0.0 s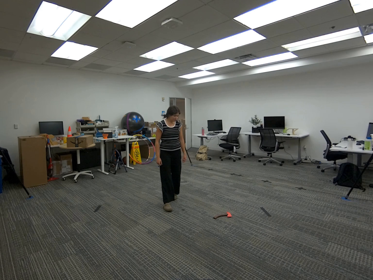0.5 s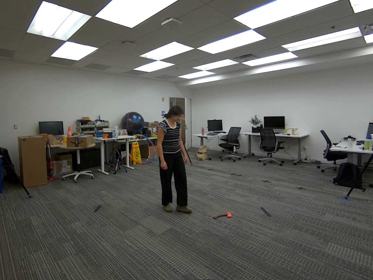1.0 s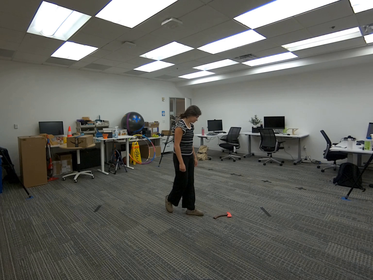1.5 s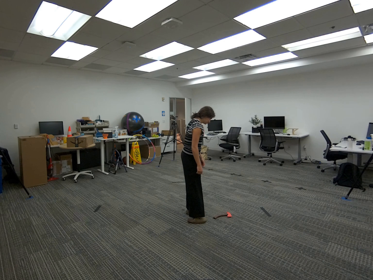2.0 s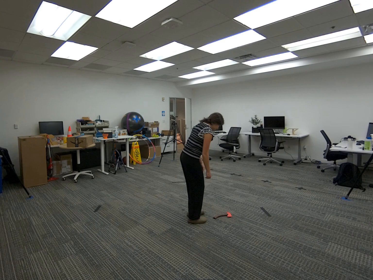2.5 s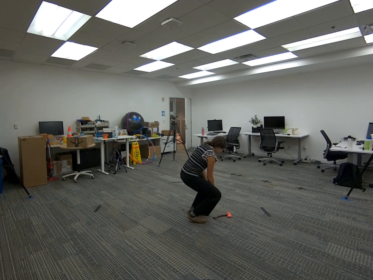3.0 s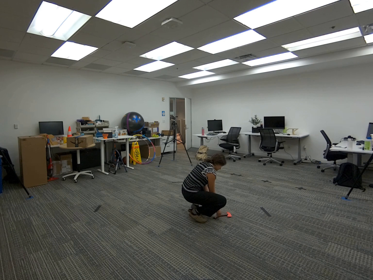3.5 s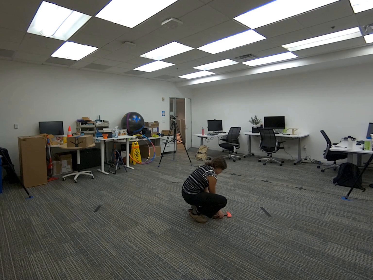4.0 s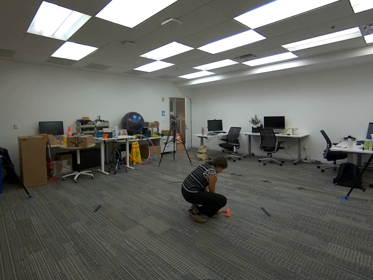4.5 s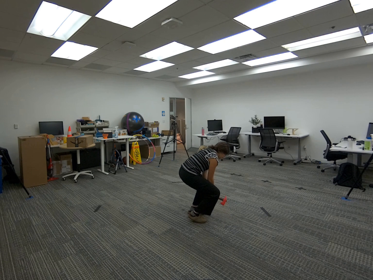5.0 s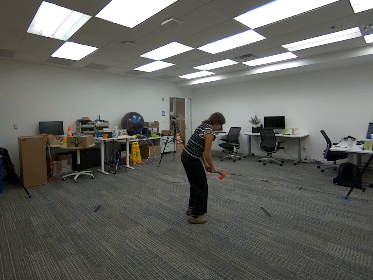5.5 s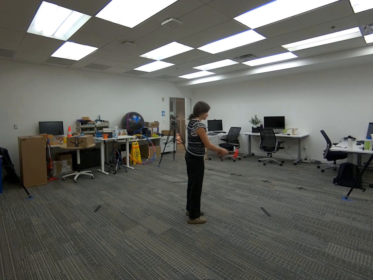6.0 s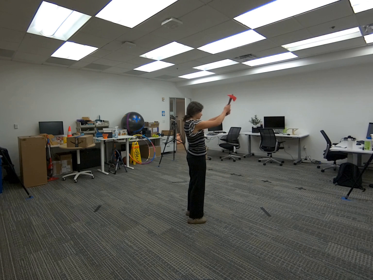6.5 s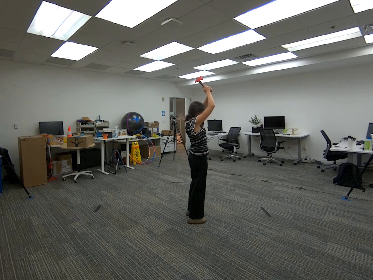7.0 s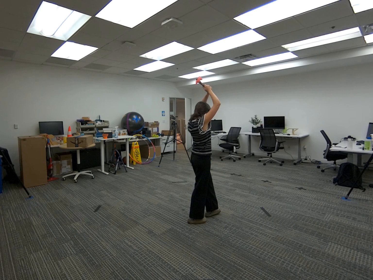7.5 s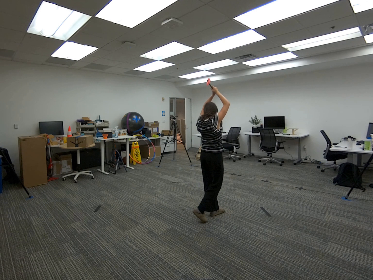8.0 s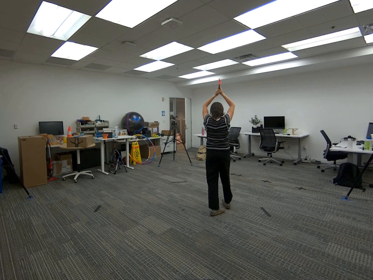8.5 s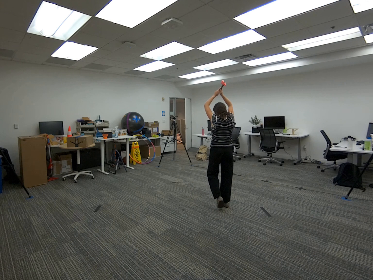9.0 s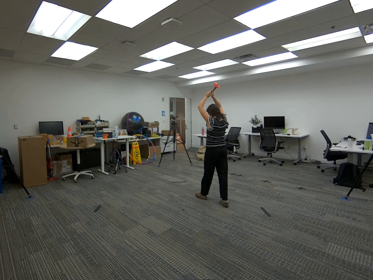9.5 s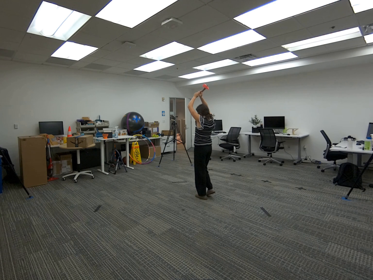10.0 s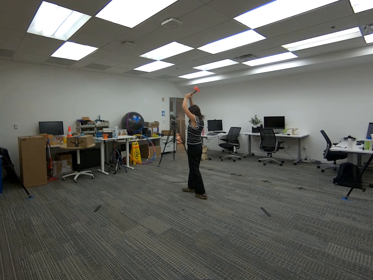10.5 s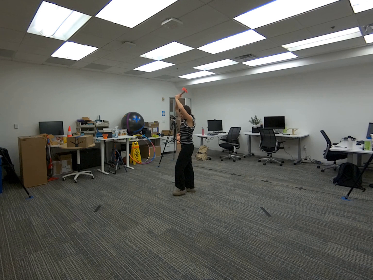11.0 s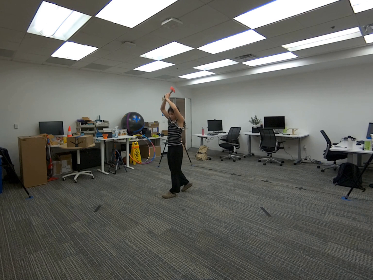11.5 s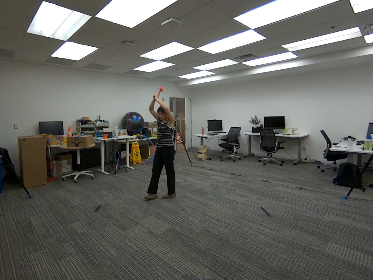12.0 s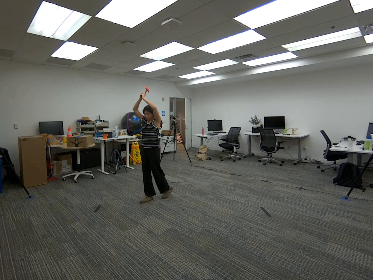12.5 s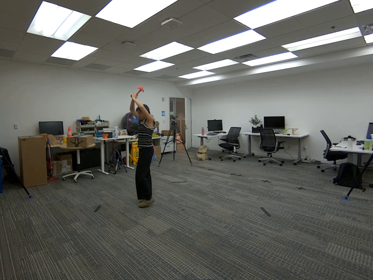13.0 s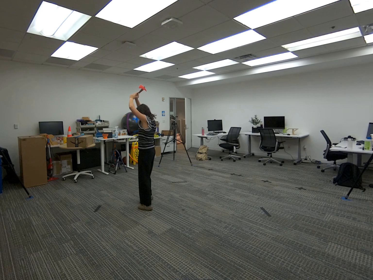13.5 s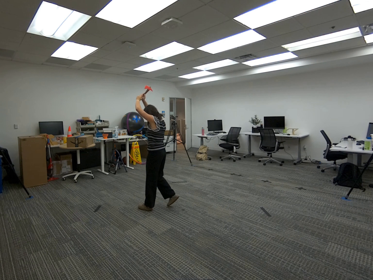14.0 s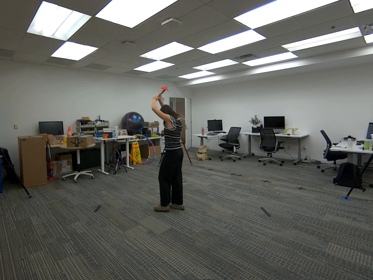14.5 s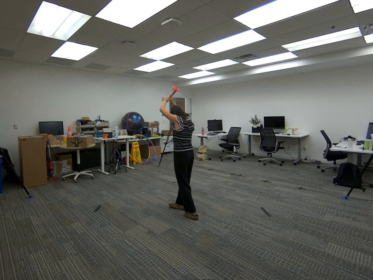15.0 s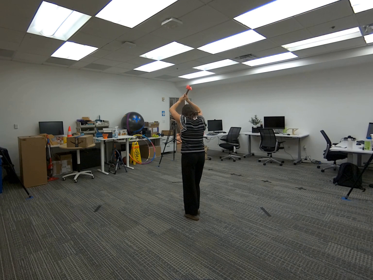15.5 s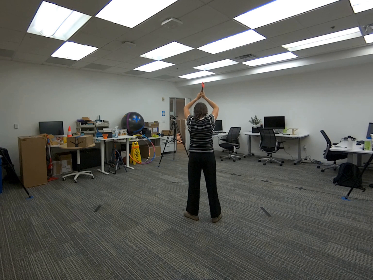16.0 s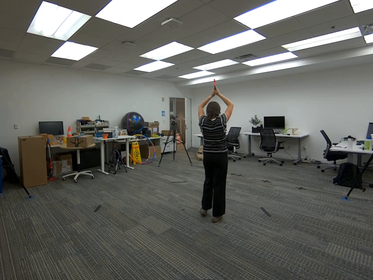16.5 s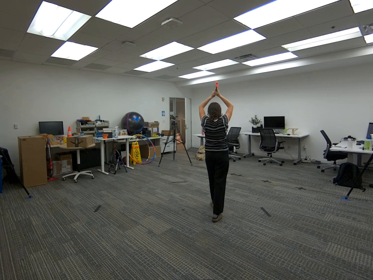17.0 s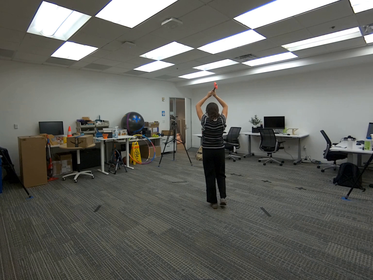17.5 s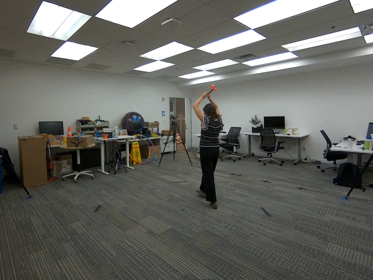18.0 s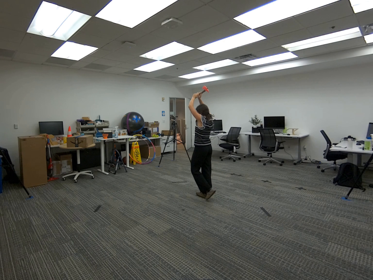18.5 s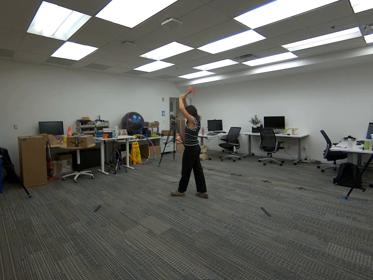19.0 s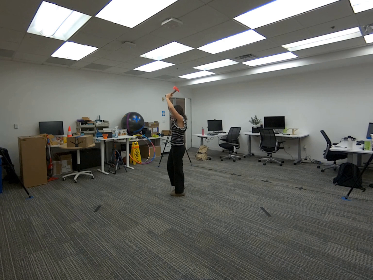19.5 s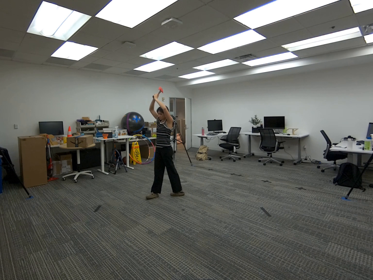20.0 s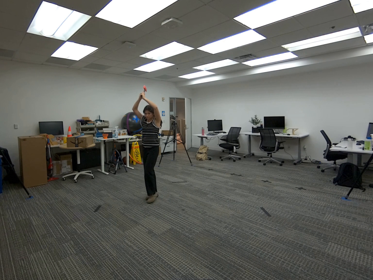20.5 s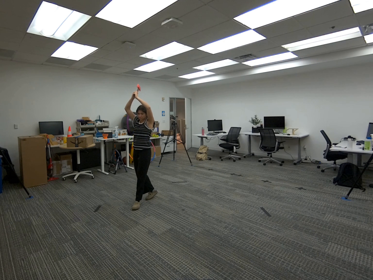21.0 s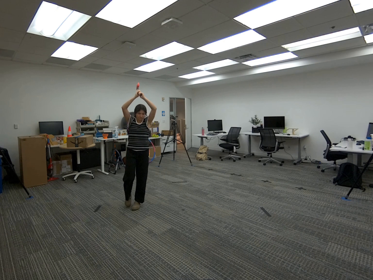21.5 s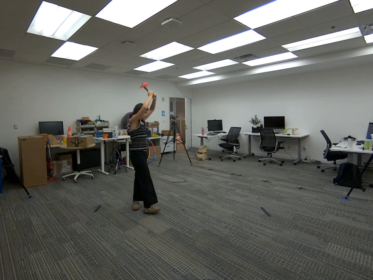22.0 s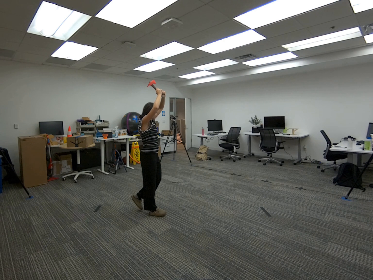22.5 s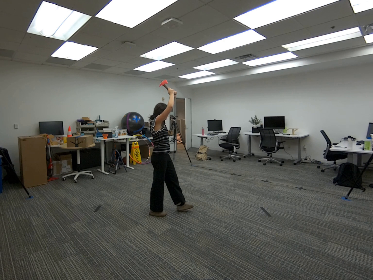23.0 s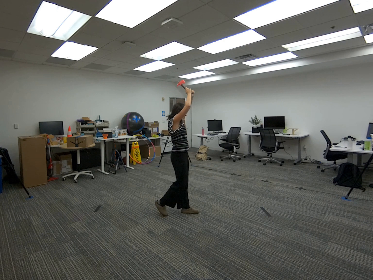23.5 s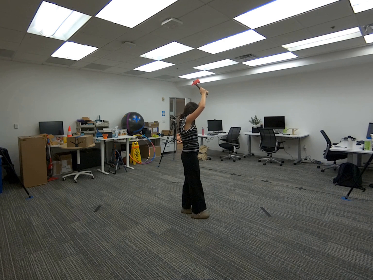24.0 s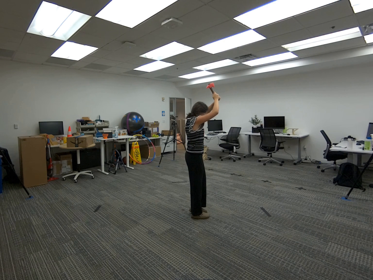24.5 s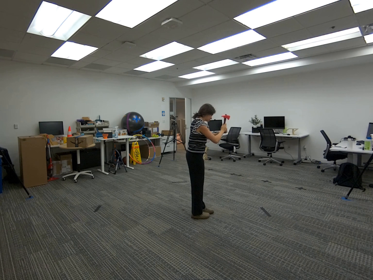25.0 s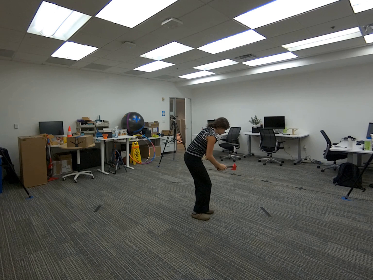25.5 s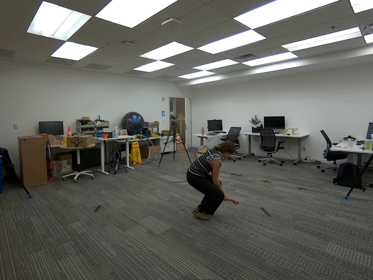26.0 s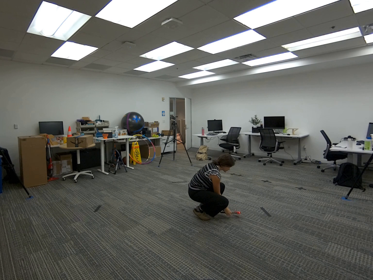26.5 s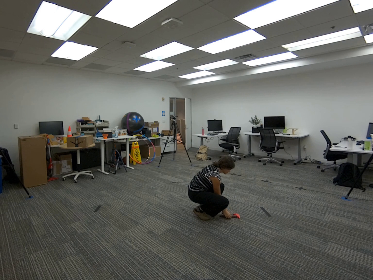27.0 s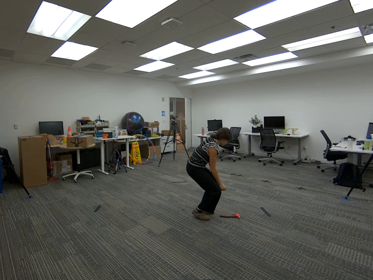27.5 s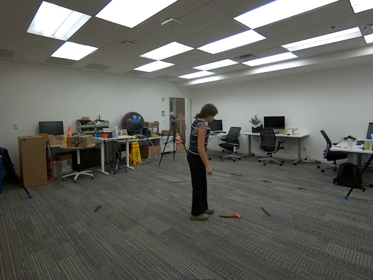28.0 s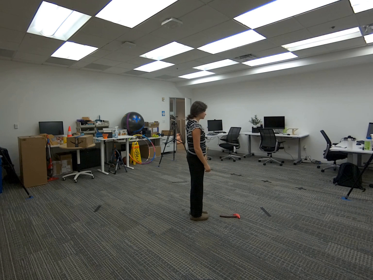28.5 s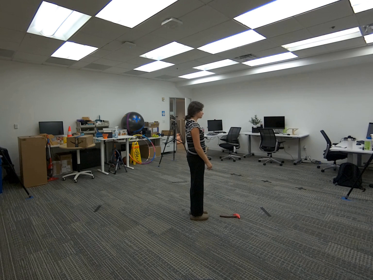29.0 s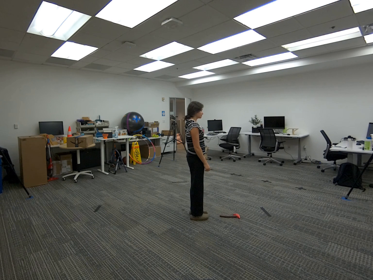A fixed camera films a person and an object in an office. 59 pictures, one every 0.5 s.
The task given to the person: Walk to the hatchet on the ground and bend down to pick it up with both hands. Raise the hatchet above your head and hold it while you walk around. Continue walking with the hatchet raised until the end of the scene. When you are finished, lower the hatchet and place it back on the ground.
